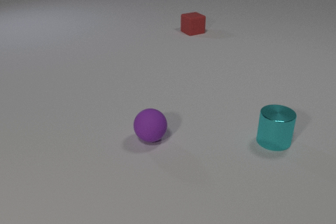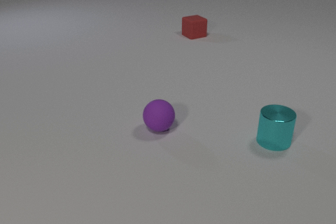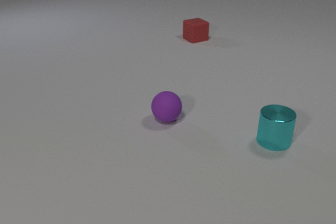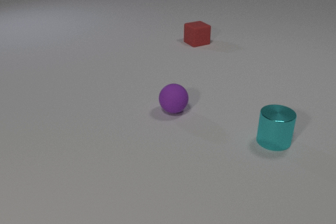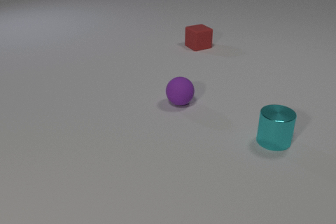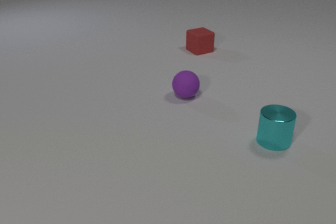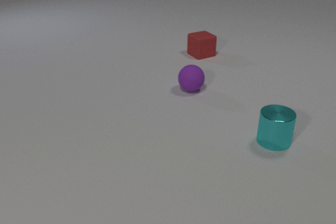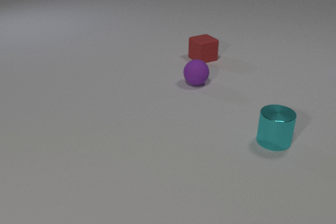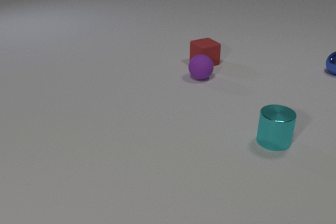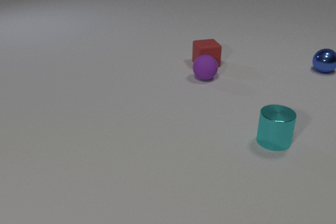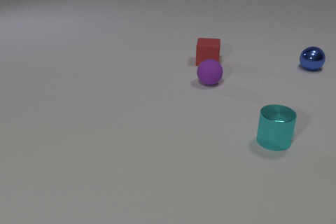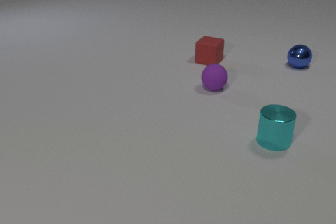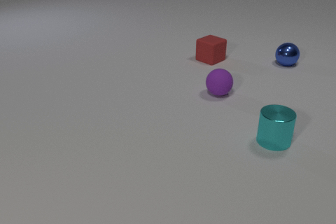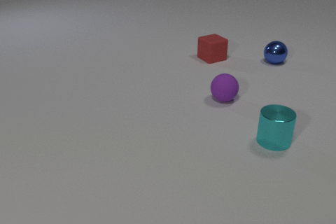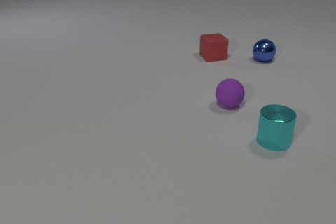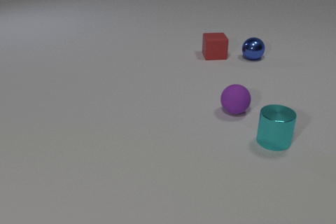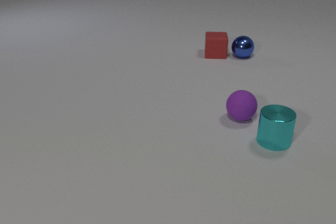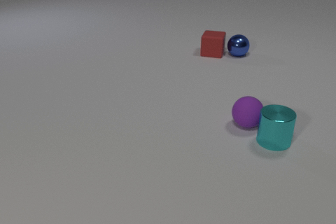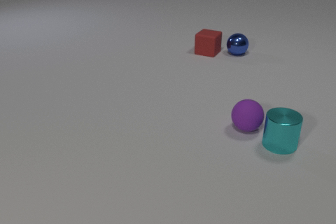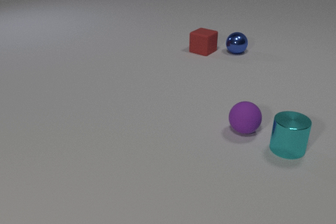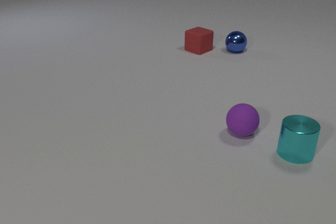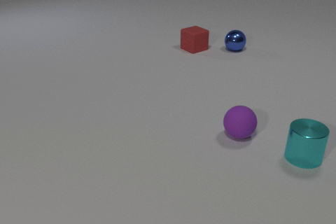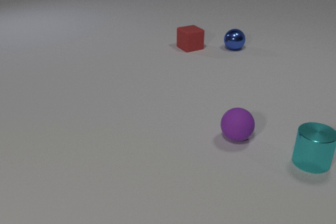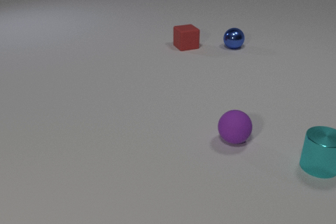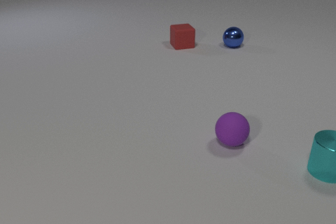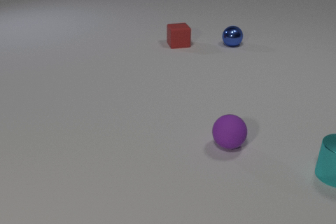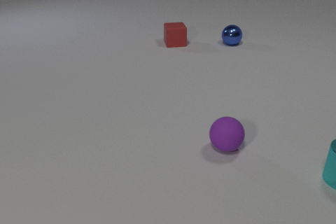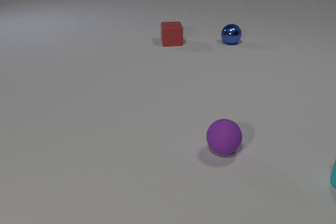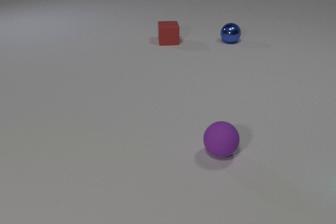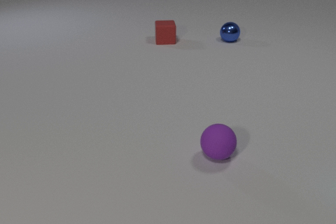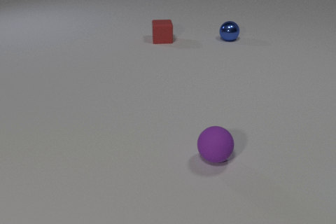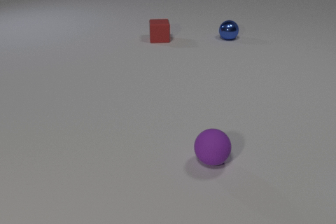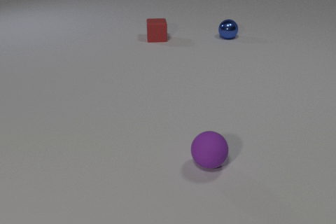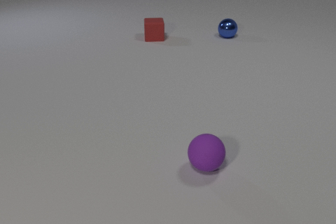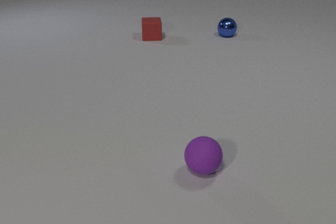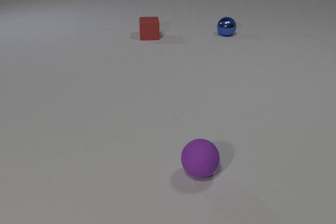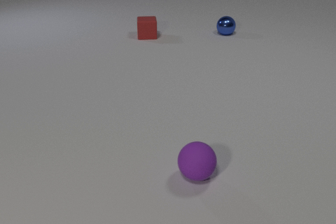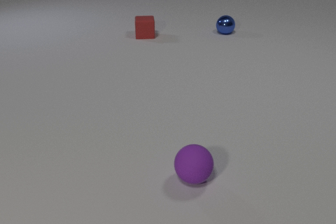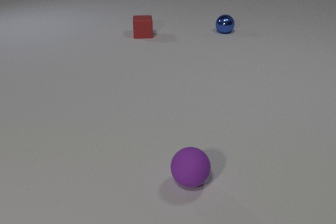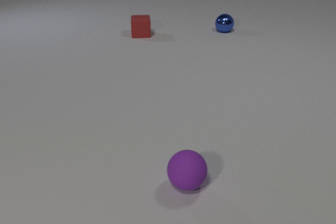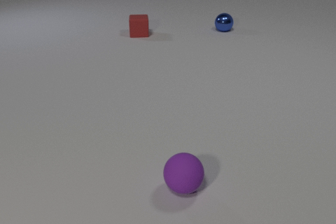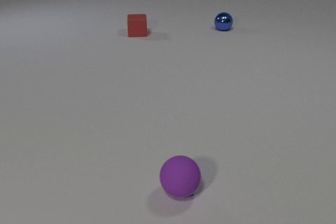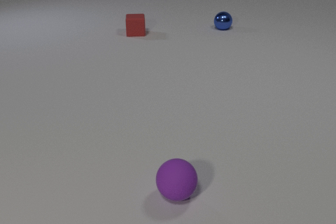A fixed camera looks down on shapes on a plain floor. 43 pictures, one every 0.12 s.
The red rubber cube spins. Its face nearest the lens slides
to the left.
The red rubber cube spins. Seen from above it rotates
clockwise.
0.00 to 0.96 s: The red rubber cube slides toward the camera. The purple rubber sphere rolls away from the camera. The blue metal sphere comes in at the right edge, rolls to the left.
0.96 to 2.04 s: The red rubber cube slides away from the camera, spins so that its near face slides to the left, clockwise seen from above. The purple rubber sphere rolls toward the camera and to the right. The blue metal sphere rolls to the left. The red rubber cube and the purple rubber sphere collide. The red rubber cube and the blue metal sphere collide.
2.04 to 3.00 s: The red rubber cube slides to the left and away from the camera, spins so that its near face slides to the left, clockwise seen from above. The purple rubber sphere rolls toward the camera and to the left. The cyan metal cylinder slides to the right and toward the camera. The blue metal sphere rolls away from the camera. The purple rubber sphere and the cyan metal cylinder collide.
3.00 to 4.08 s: The red rubber cube slides to the left and away from the camera. The purple rubber sphere rolls toward the camera and to the left. The cyan metal cylinder slides to the right and toward the camera, leaves at the right edge. The blue metal sphere rolls away from the camera.
4.08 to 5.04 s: The red rubber cube slides to the left and away from the camera. The purple rubber sphere rolls toward the camera and to the left. The blue metal sphere rolls away from the camera.
What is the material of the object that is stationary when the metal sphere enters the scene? metal.
What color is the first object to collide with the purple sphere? red.
What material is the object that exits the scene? metal.
